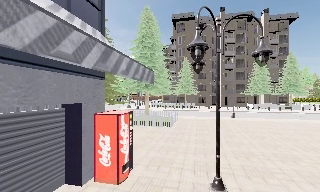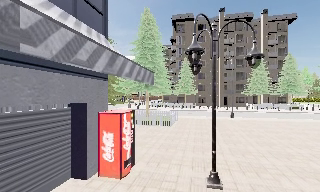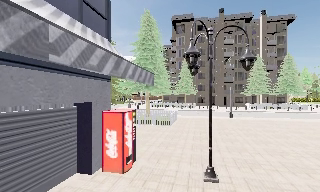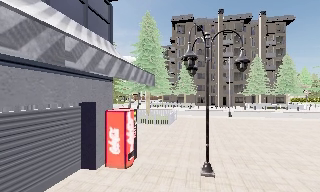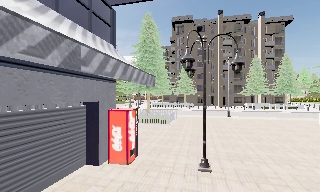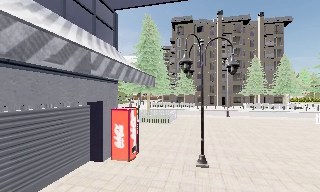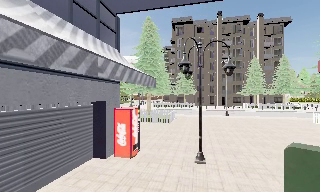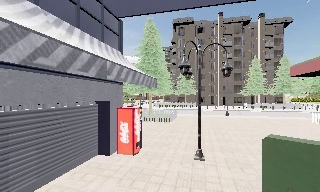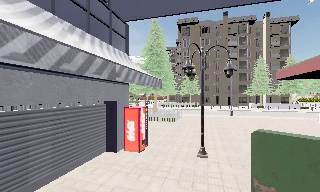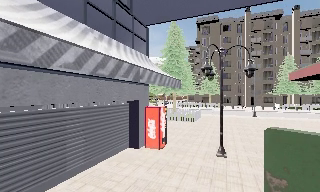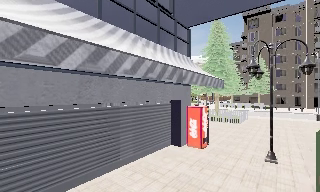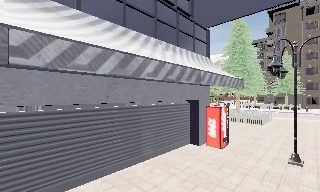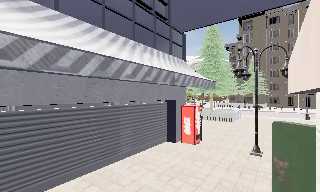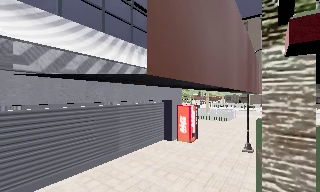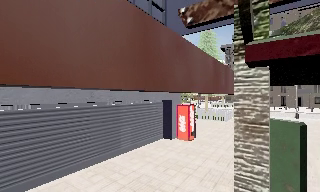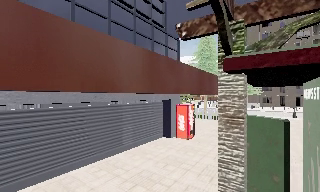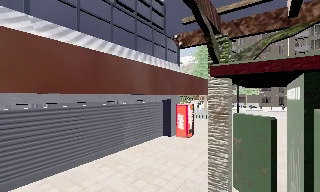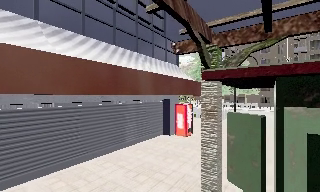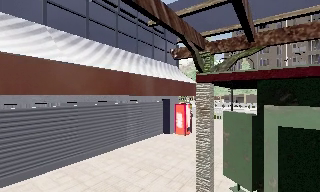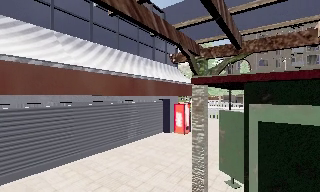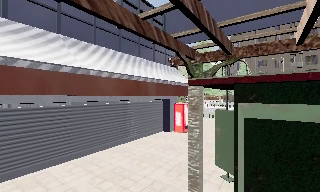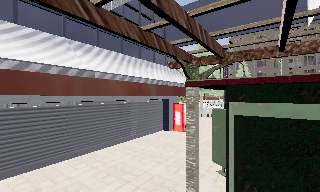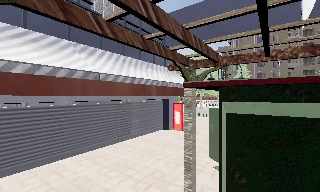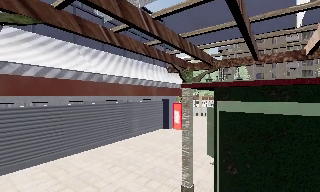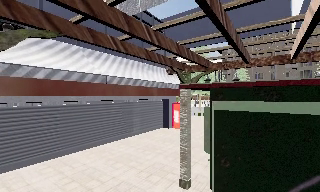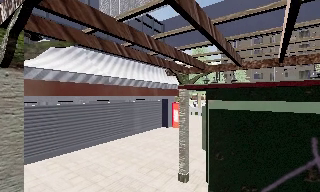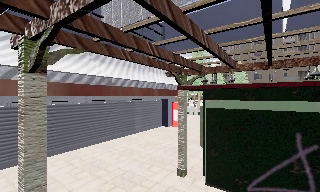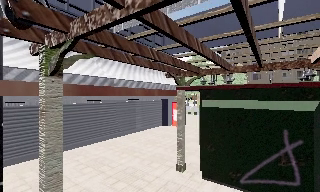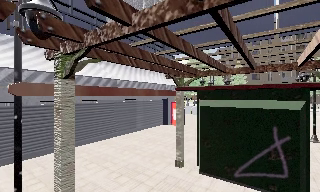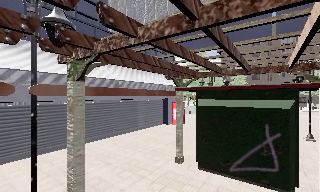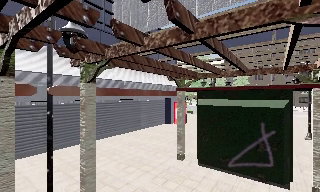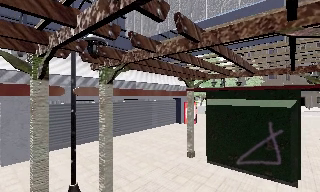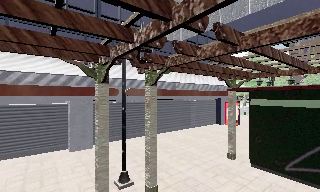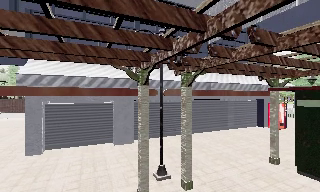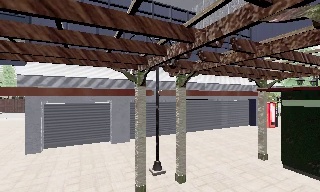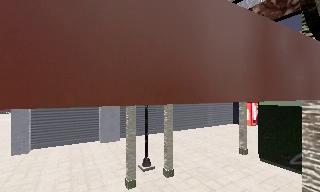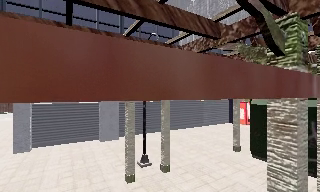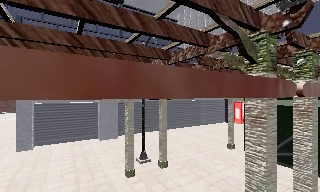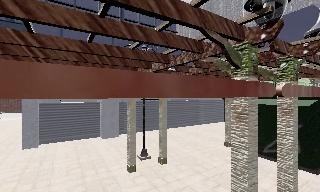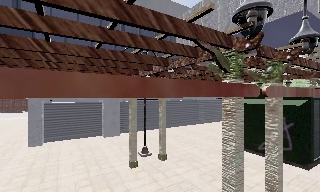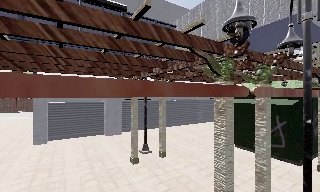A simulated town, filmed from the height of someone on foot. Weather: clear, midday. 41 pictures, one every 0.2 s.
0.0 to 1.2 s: The camera travels backward, about 2 m, so what stands in front gets smaller.
1.2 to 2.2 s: The camera swings to its left by about 30 degrees, and the scene slides to the right. It travels backward, about 1.5 m.
2.2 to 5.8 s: The camera travels backward, about 6 m, so what stands in front gets smaller.
5.8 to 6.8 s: The camera swings to its left by about 30 degrees, and the scene slides to the right. It travels backward, about 1.5 m, so what stands in front gets smaller.
6.8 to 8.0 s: The camera travels backward, about 2 m, so what stands in front gets smaller.
The film runs backward here.
